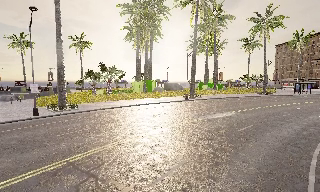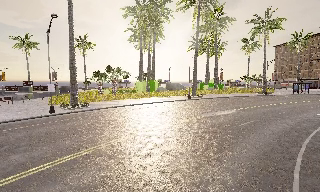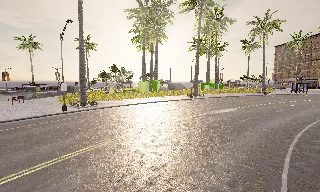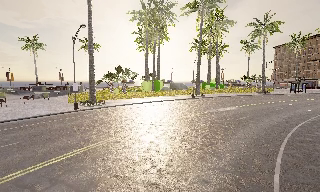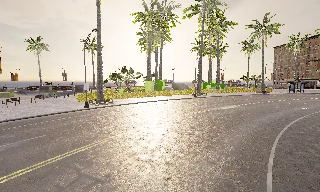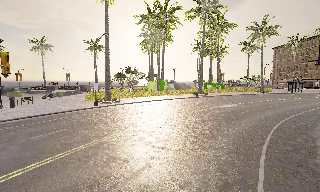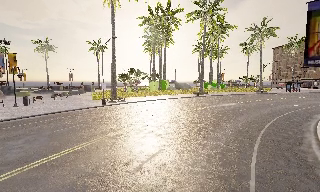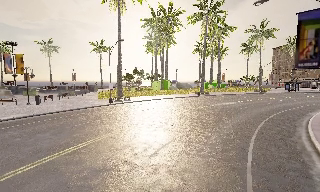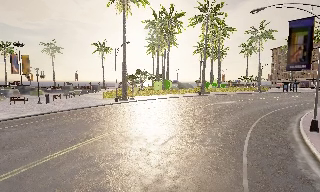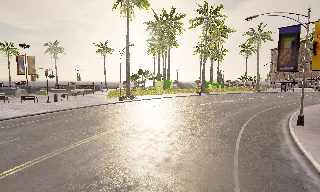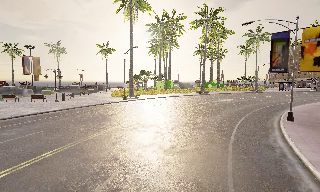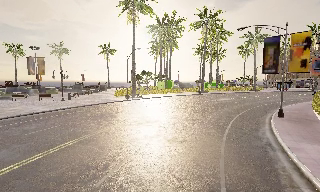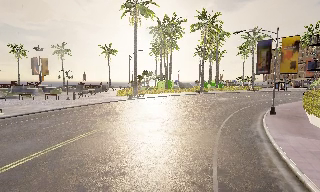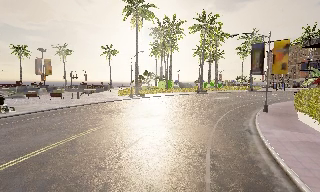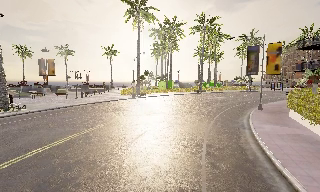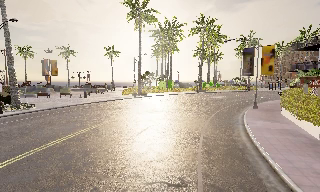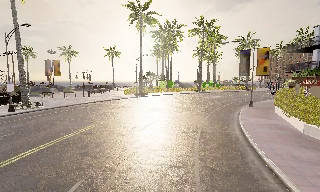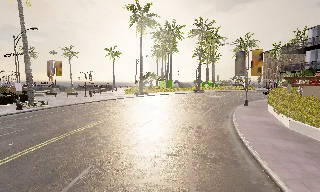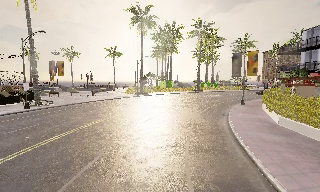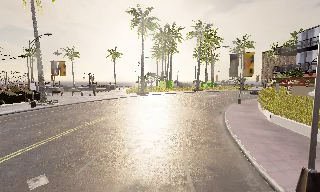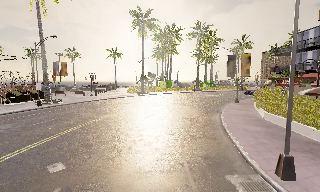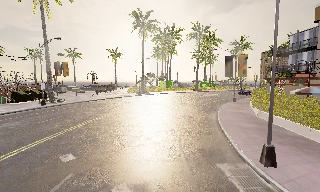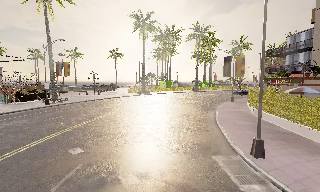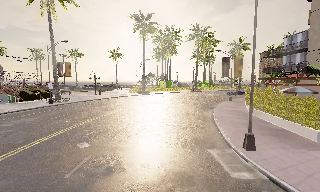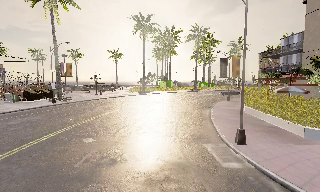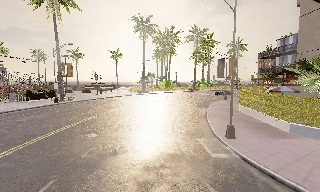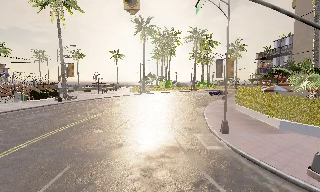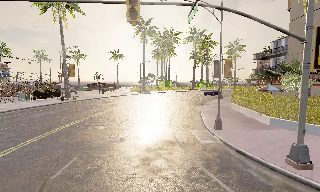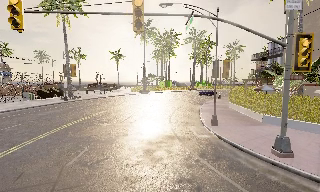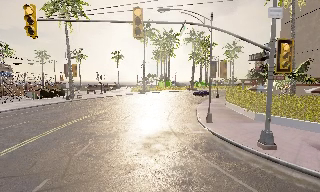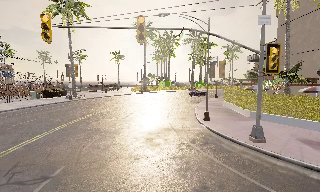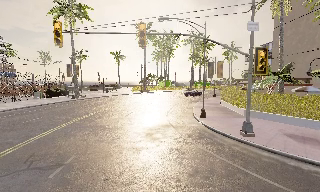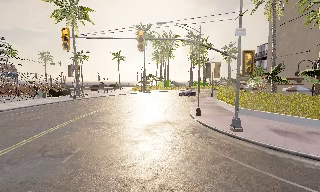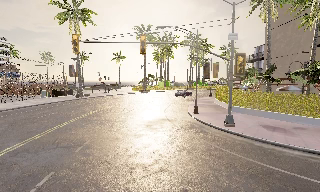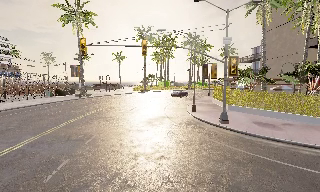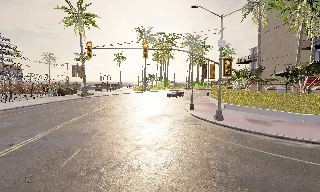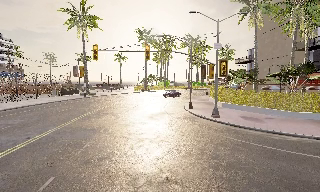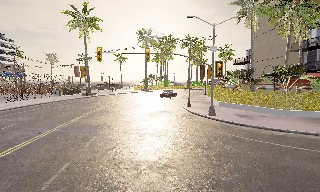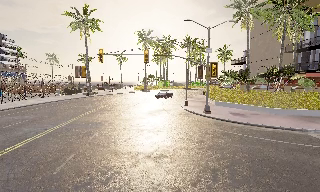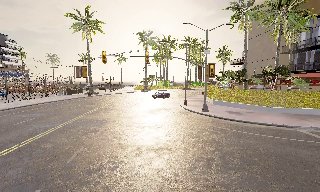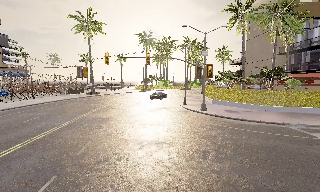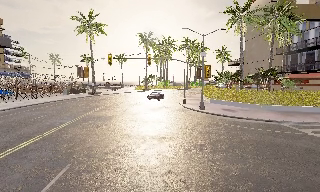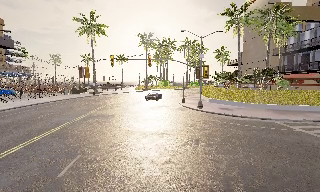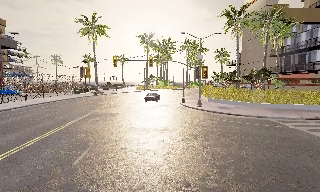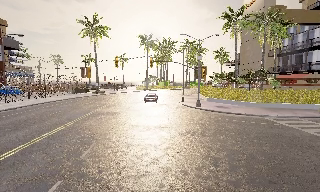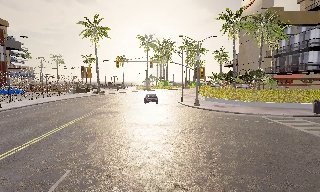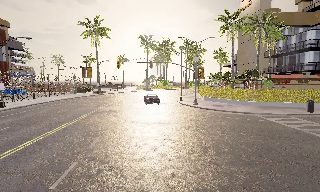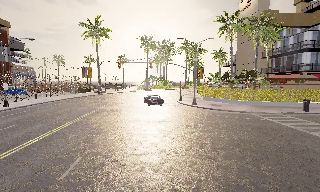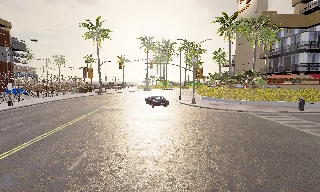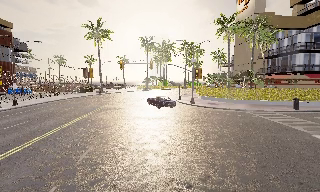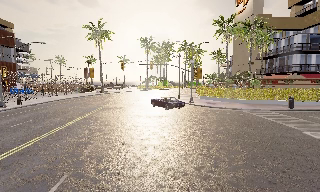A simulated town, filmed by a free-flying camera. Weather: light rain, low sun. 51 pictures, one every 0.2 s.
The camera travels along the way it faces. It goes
backward.
0.0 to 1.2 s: The camera travels backward and to its left, about 8 m, so what stands in front gets smaller.
1.2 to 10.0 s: The camera travels backward, about 35 m, so what stands in front gets smaller. It loses speed.
The film runs backward here.
